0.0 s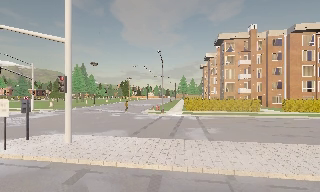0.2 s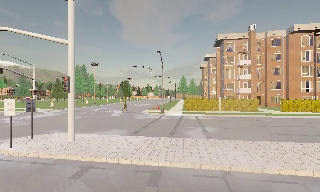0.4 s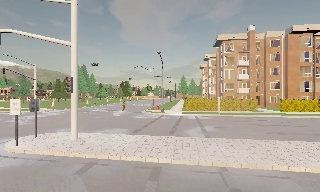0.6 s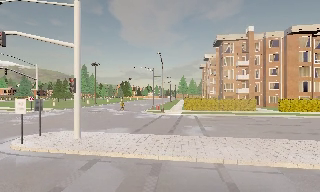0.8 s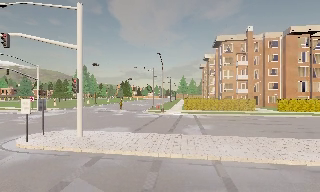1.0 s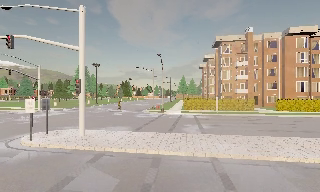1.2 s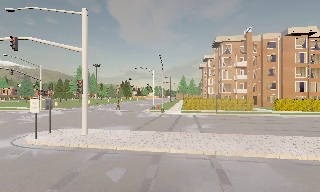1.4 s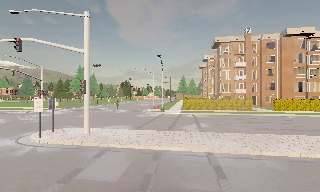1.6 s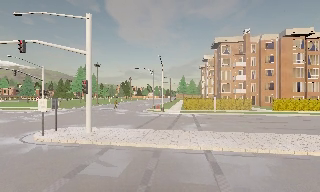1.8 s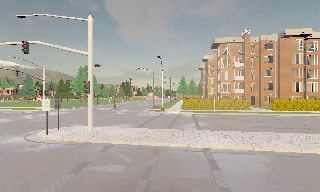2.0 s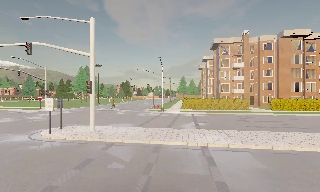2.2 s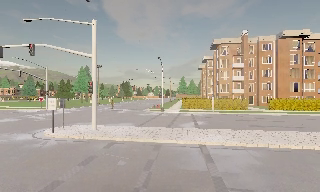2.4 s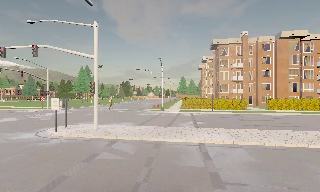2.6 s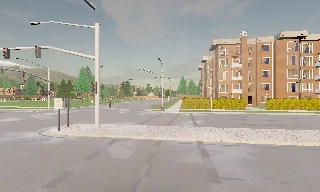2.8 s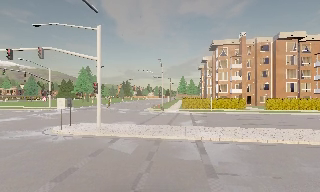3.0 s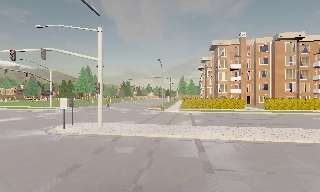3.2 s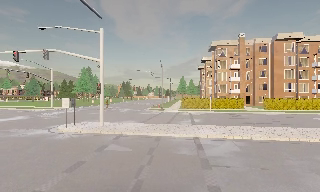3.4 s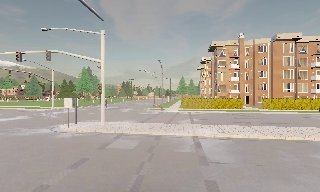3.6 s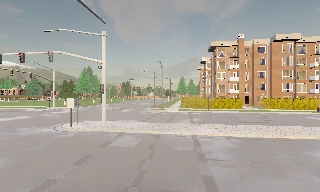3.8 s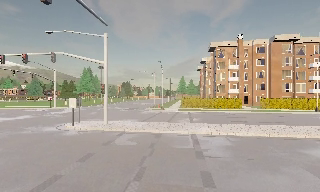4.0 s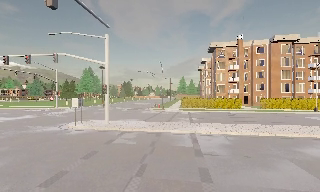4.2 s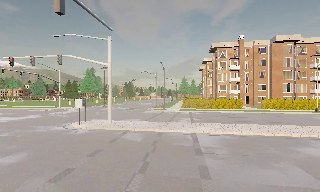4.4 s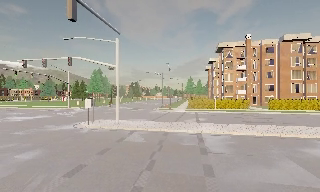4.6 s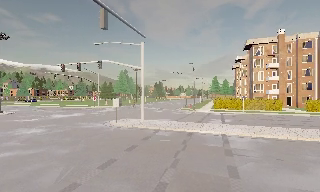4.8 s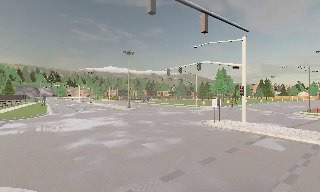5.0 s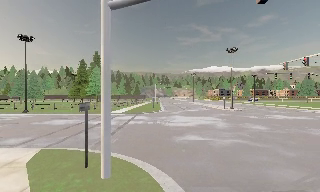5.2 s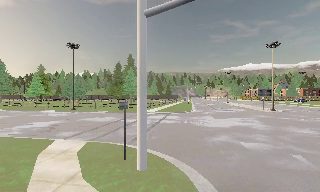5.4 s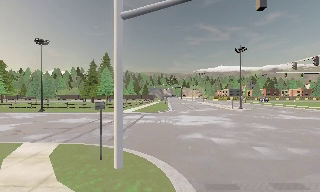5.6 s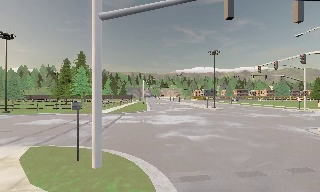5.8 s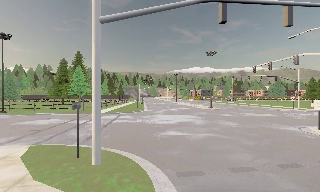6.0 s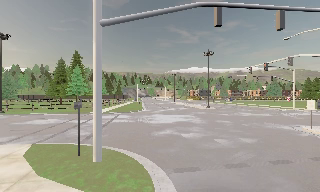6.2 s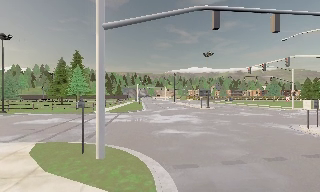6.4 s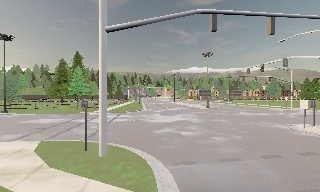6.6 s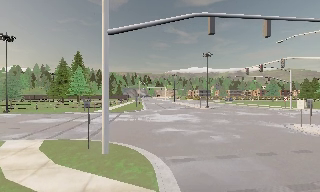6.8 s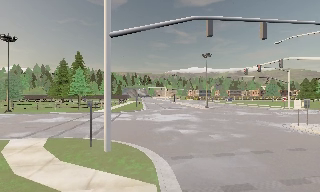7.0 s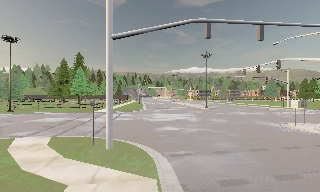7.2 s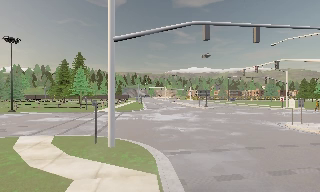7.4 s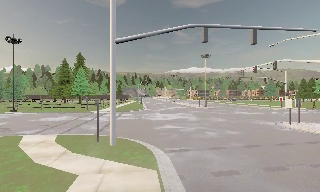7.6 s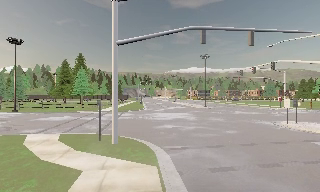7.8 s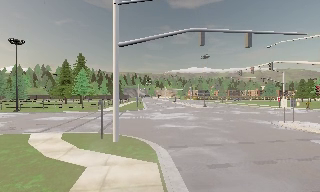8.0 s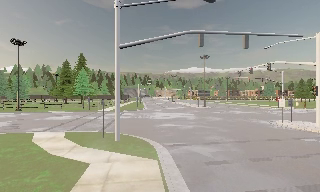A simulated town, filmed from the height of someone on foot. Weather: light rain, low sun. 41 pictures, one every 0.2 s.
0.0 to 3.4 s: The camera travels backward, about 5 m, so what stands in front gets smaller.
3.4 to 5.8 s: The camera pans to its left, which is counterclockwise from overhead, by about 75 degrees. It travels backward, about 3.5 m.
5.8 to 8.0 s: The camera travels backward, about 3 m, so what stands in front gets smaller.
The film runs backward here.
